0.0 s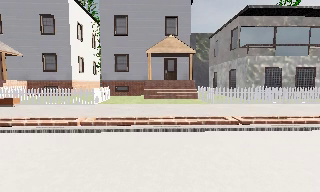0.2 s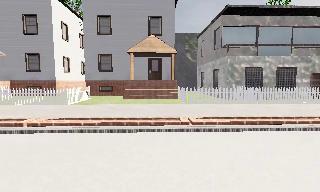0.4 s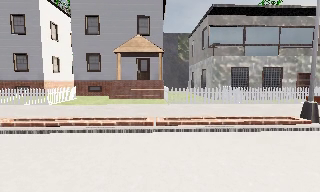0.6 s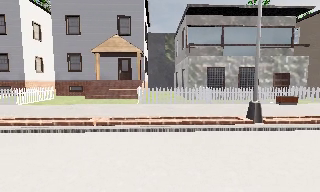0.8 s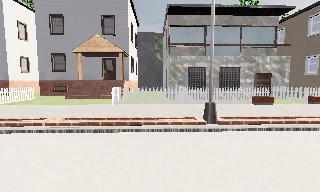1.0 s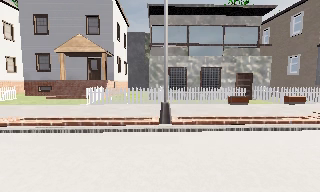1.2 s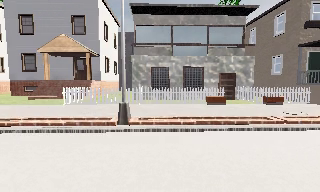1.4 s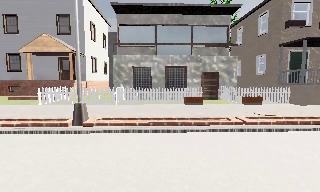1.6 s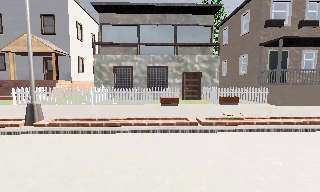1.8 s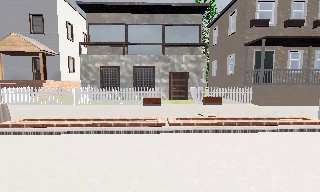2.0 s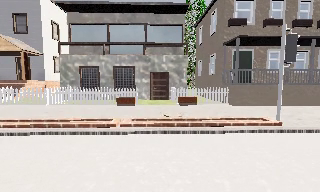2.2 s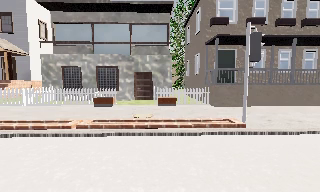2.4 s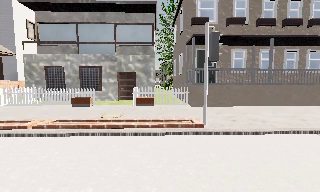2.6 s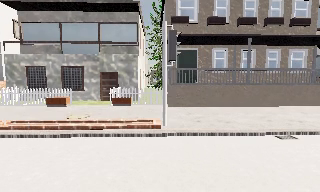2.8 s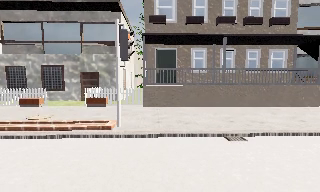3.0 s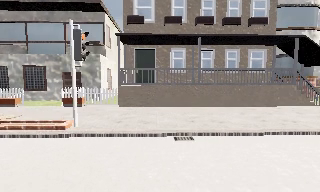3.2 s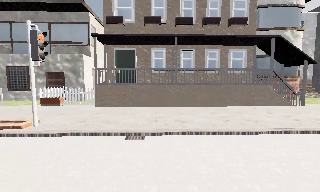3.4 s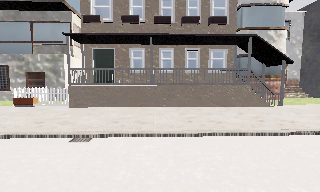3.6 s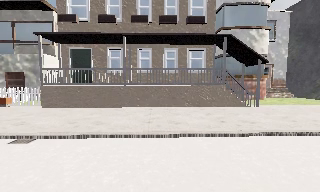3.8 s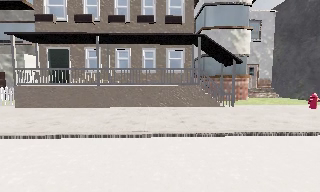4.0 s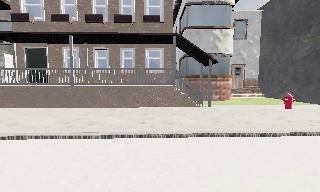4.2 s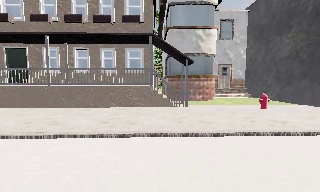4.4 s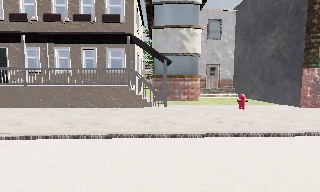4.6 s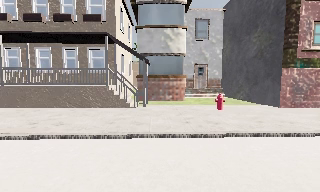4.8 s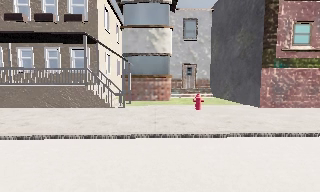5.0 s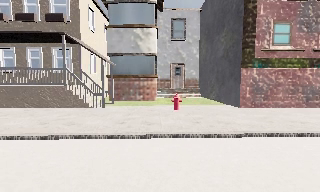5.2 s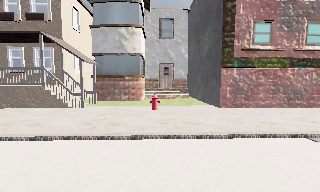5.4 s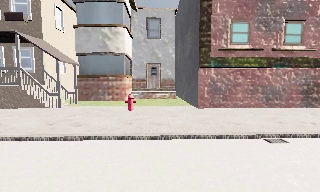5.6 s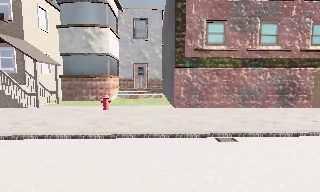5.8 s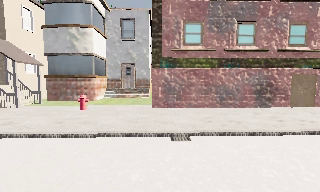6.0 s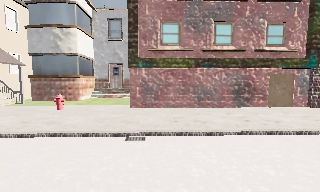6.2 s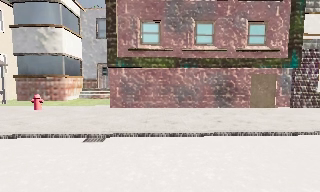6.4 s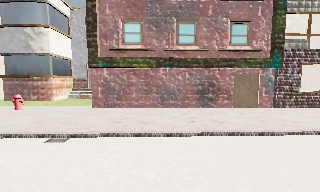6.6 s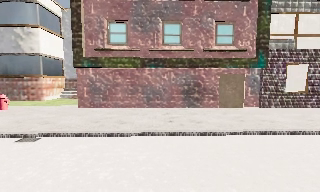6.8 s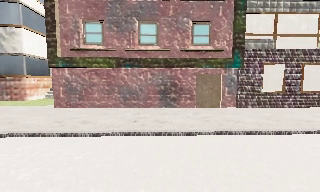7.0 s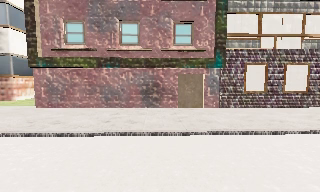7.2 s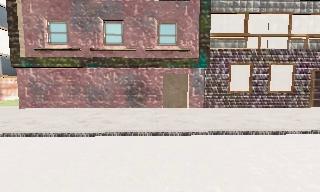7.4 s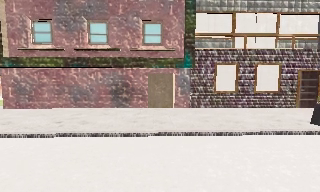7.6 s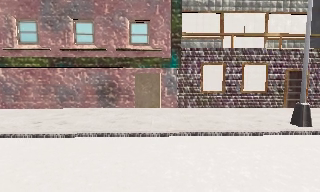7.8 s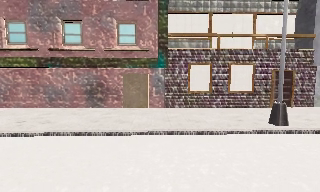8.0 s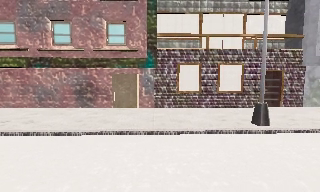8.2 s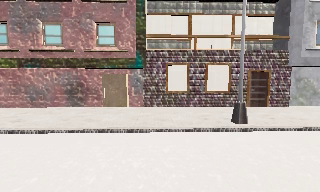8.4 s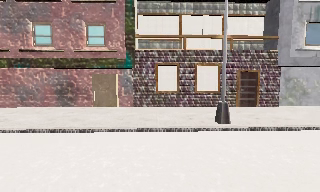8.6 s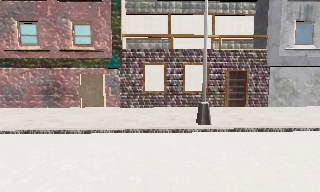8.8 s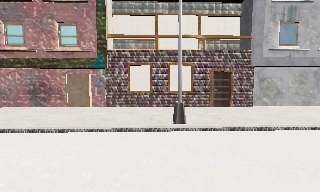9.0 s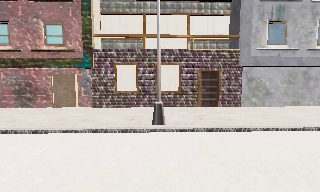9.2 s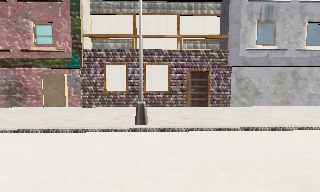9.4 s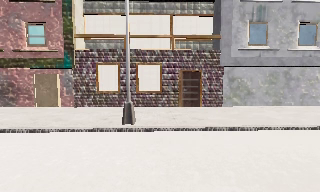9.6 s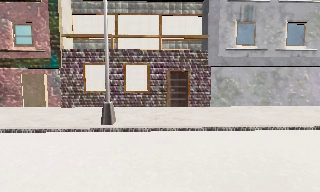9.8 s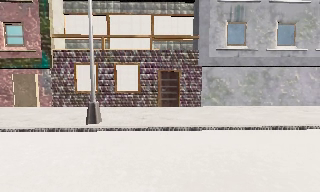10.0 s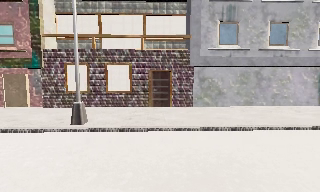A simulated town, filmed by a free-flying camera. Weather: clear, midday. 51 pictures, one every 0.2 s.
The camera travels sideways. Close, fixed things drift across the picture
to the left.
0.0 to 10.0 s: The camera travels to its right, about 55 m, so close, fixed things drift to the left. It loses speed.
The film runs forward here.
